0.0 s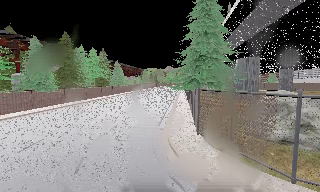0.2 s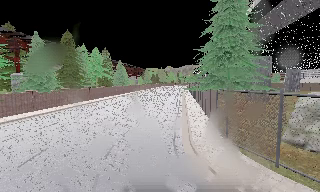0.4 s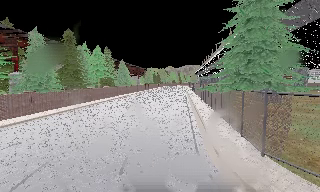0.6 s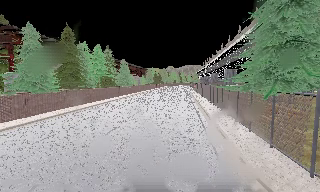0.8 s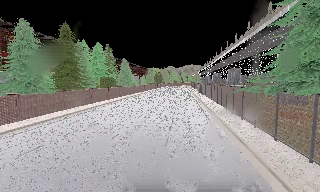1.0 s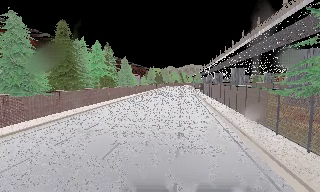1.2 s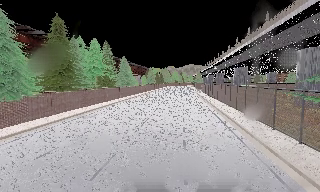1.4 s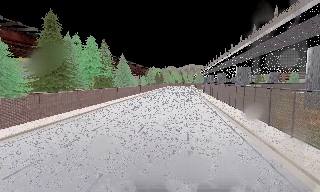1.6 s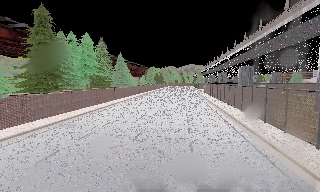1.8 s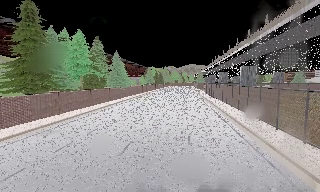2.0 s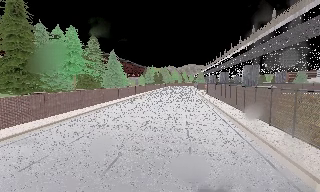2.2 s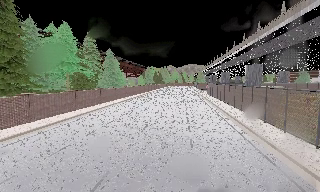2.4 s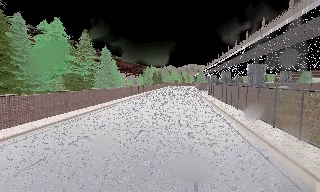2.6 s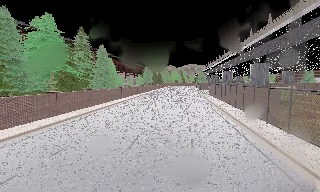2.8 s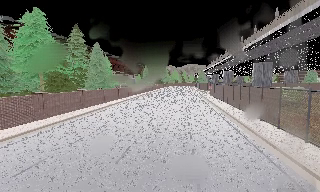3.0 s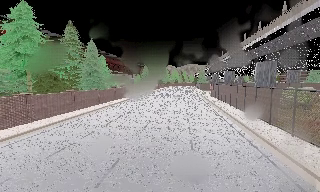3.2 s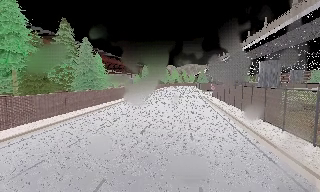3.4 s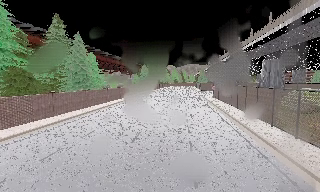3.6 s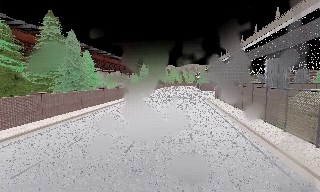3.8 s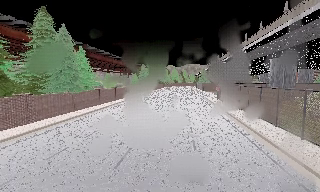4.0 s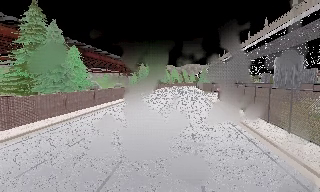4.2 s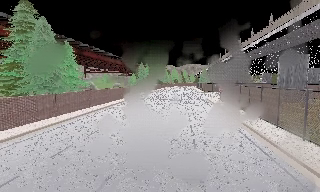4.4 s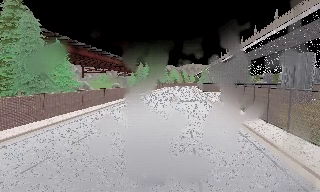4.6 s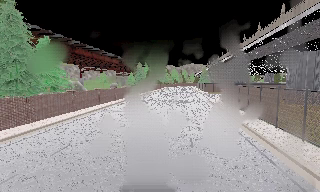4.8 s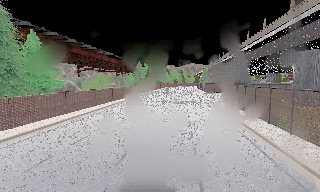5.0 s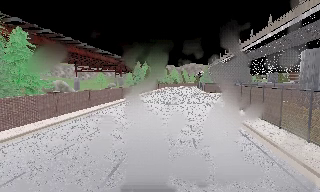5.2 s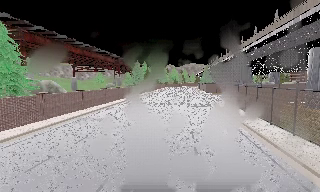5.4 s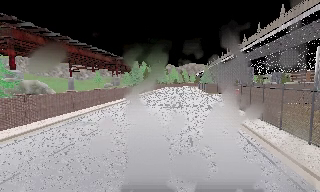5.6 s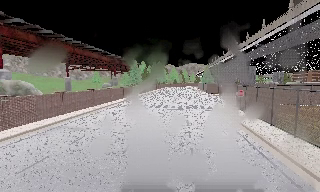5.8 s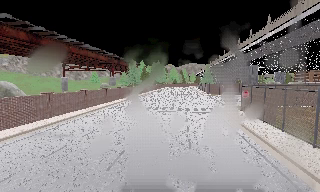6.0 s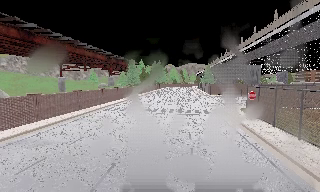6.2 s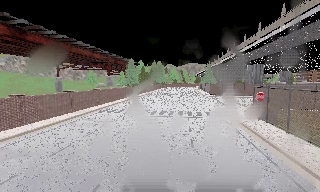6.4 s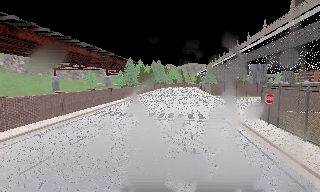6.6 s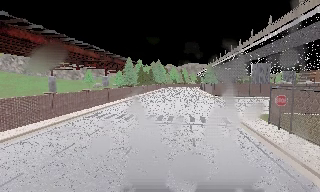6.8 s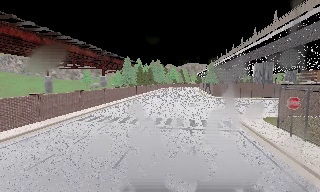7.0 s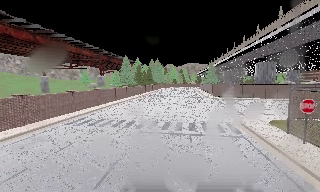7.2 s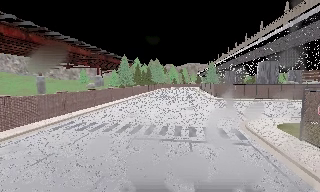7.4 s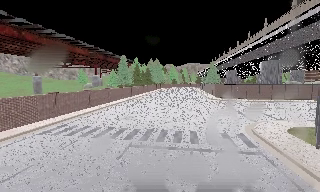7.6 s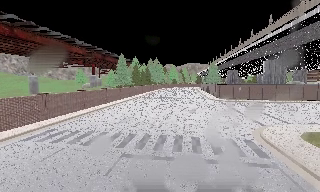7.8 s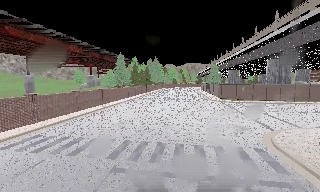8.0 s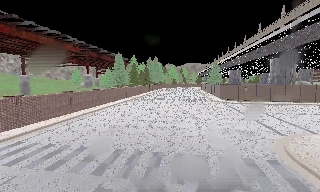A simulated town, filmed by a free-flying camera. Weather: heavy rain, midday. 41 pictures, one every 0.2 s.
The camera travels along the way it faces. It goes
forward.
0.0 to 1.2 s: The camera travels forward and to its left, about 10 m, so what stands in front looms larger.
1.2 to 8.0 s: The camera travels forward, about 50 m, so what stands in front looms larger.
The film runs forward here.
